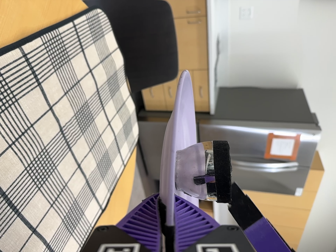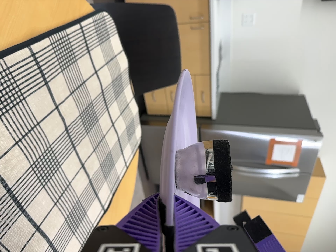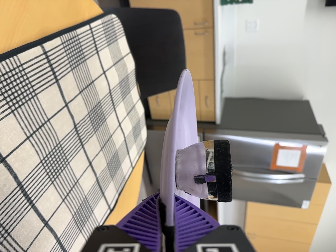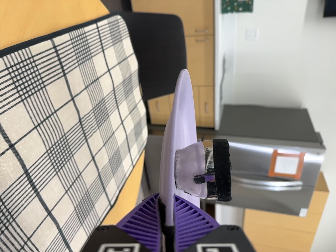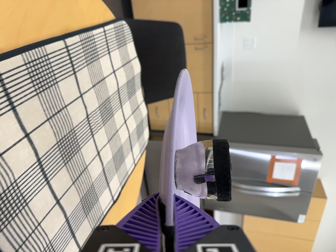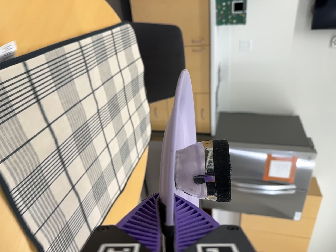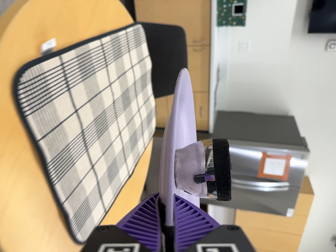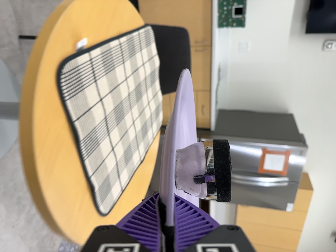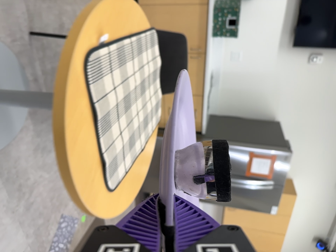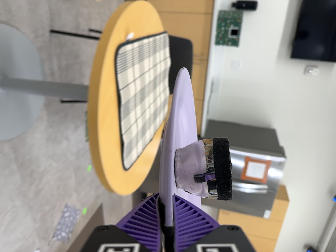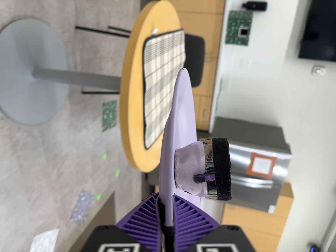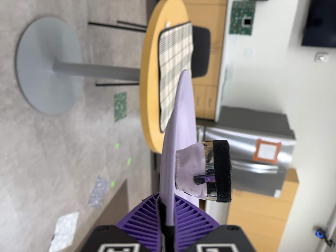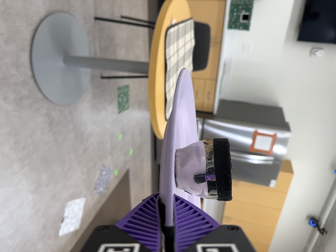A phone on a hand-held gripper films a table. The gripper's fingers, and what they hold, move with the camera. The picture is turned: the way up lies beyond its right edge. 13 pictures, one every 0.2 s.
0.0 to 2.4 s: The camera travels backward and toward the bottom of its view, about 100 cm, so what stands in front gets smaller. It rolls about its line of sight by about 10 degrees, and the scene rotates clockwise.
The film runs backward here.
